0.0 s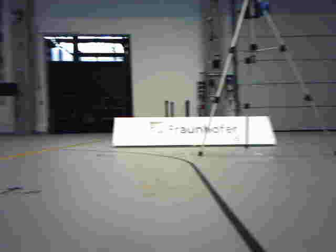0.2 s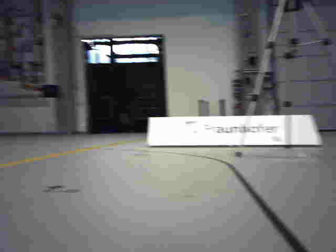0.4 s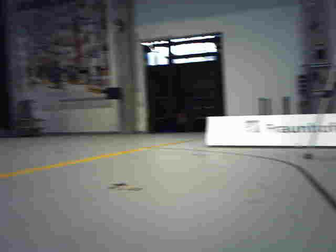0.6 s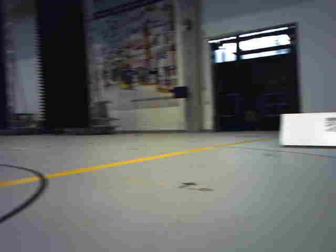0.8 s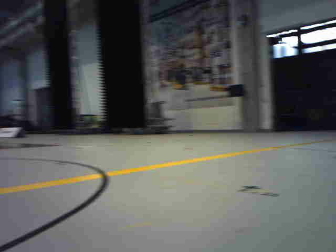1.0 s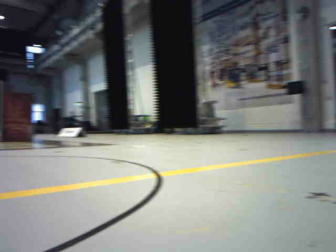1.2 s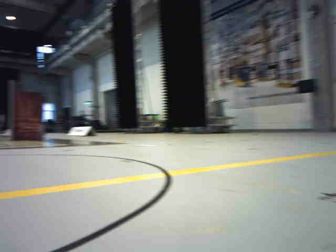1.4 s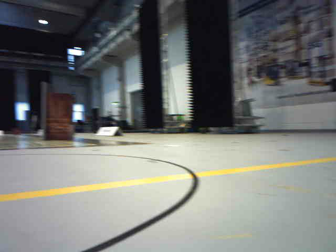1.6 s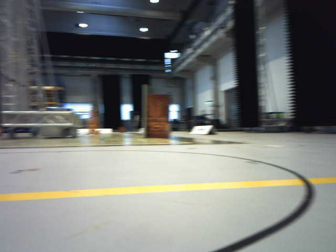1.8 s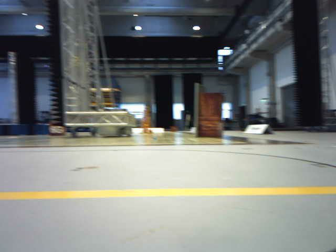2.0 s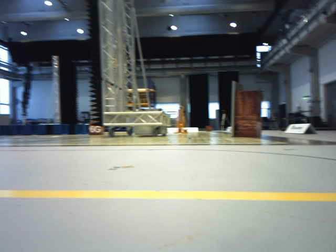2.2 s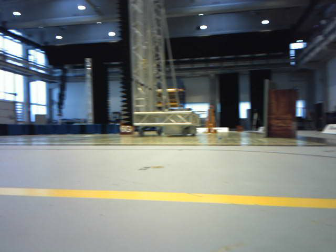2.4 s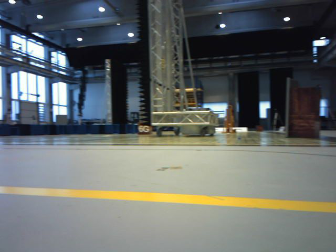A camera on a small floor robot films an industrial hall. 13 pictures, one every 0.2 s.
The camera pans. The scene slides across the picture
to the right.
The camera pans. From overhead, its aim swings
counterclockwise.
0.0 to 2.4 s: The camera swings to its left by about 105 degrees, and the scene slides to the right. It travels forward, about 0.3 m.
The film runs forward here.
